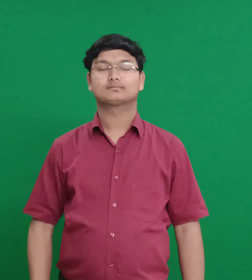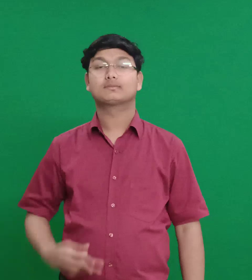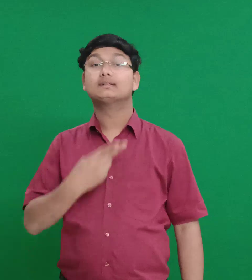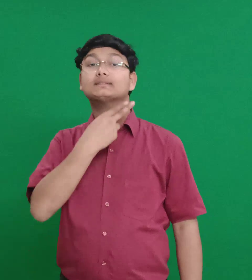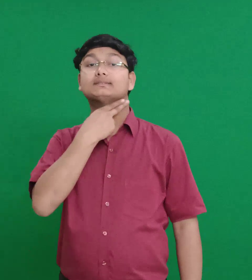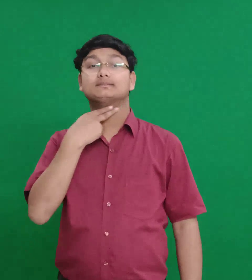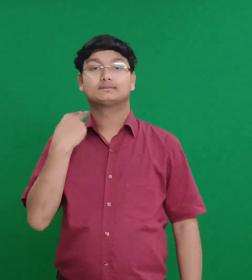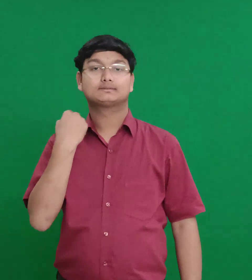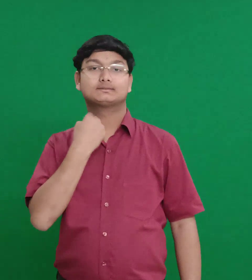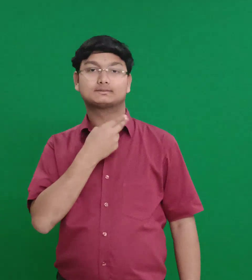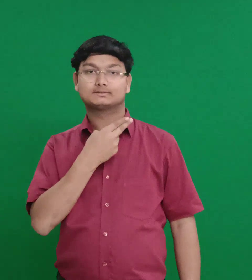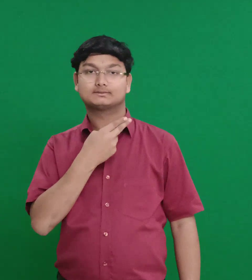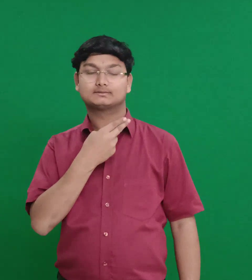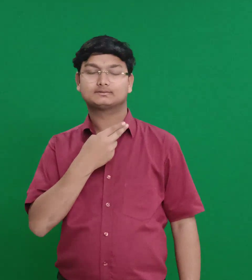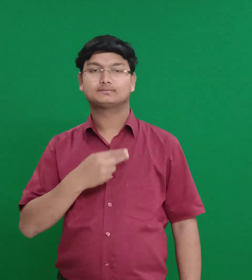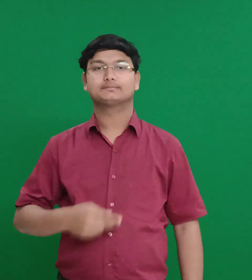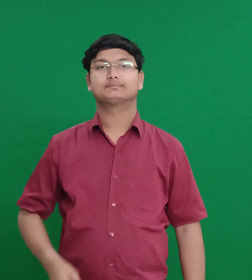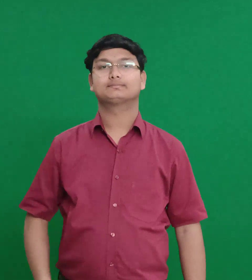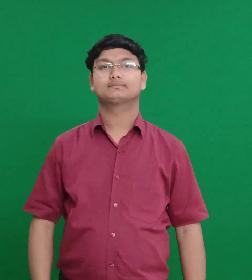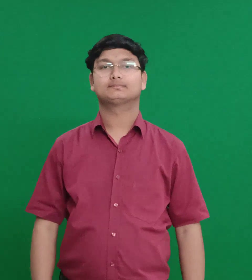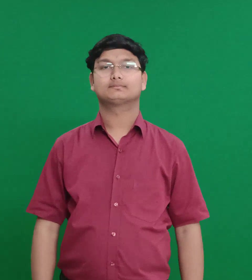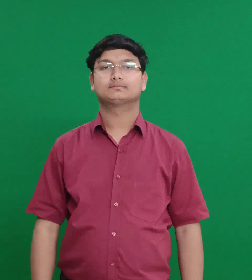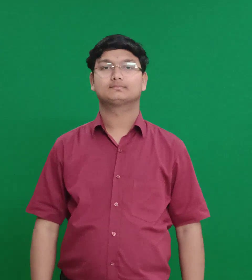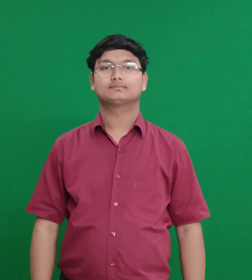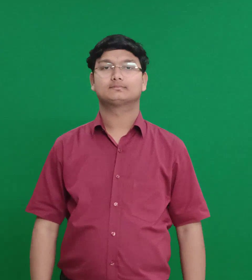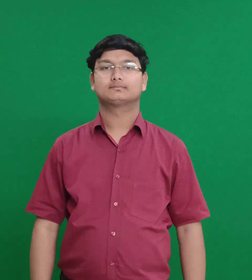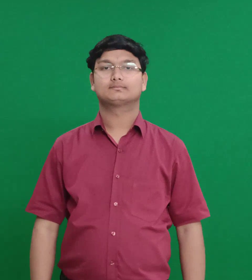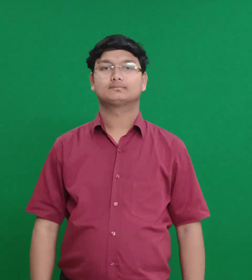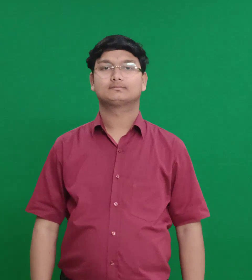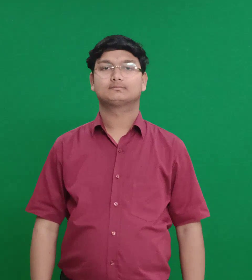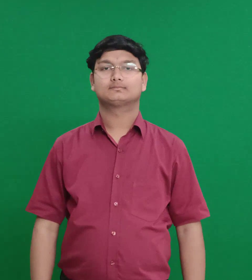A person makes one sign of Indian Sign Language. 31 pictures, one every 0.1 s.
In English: euodia
